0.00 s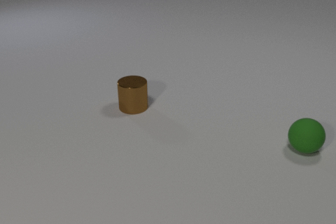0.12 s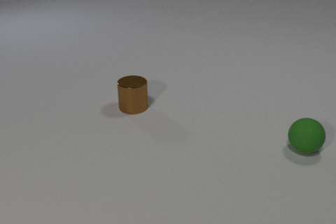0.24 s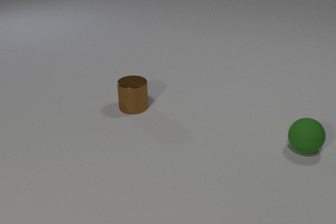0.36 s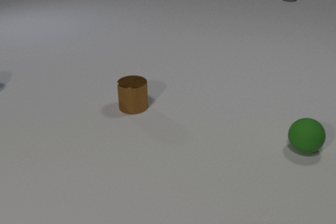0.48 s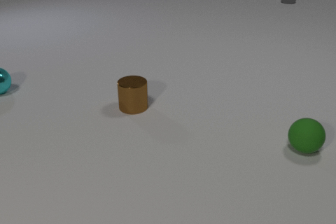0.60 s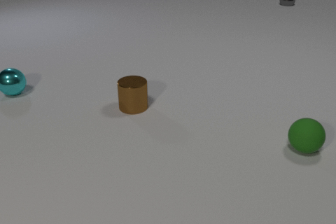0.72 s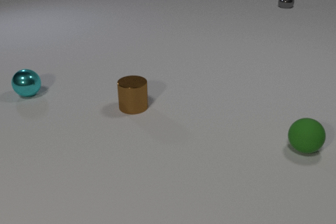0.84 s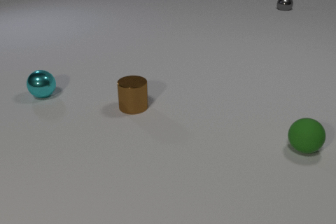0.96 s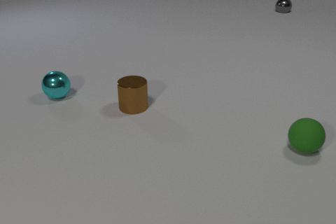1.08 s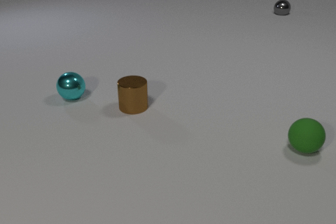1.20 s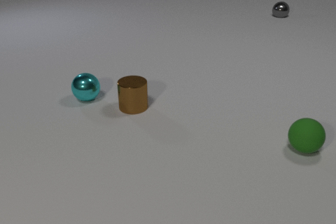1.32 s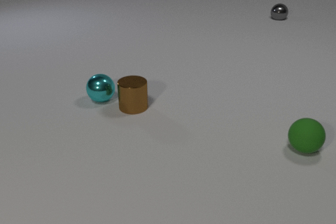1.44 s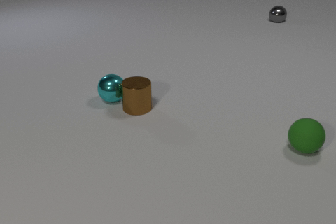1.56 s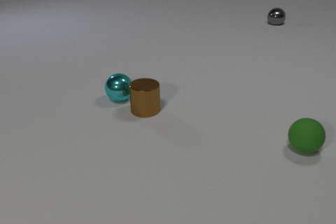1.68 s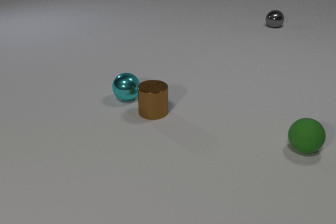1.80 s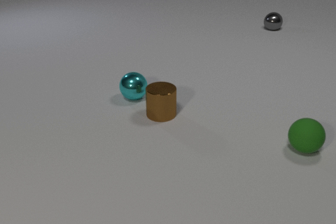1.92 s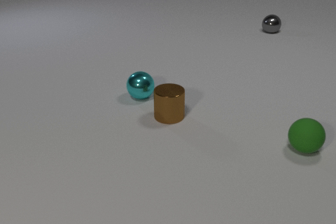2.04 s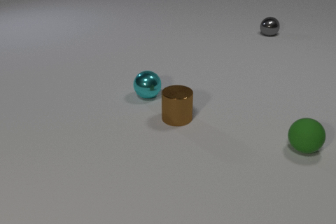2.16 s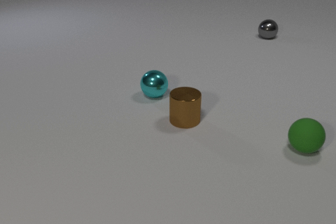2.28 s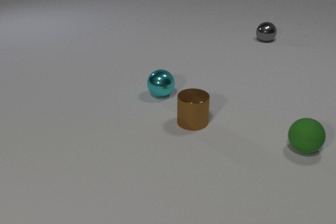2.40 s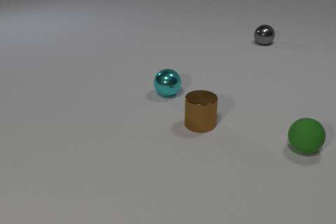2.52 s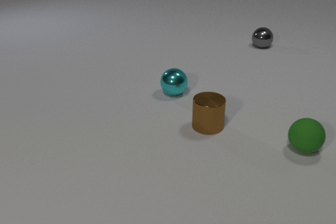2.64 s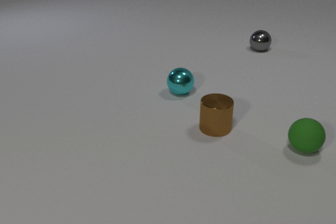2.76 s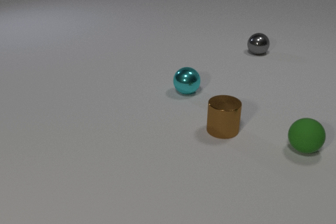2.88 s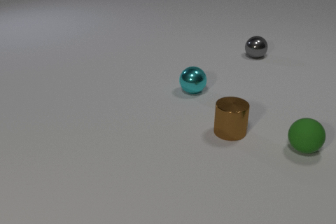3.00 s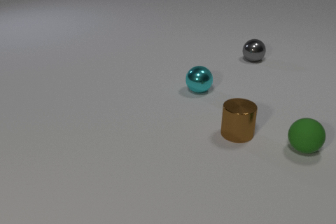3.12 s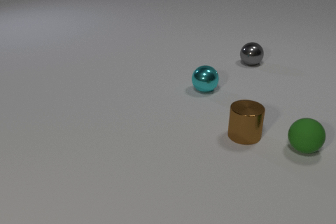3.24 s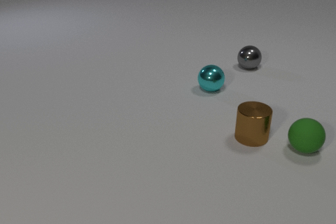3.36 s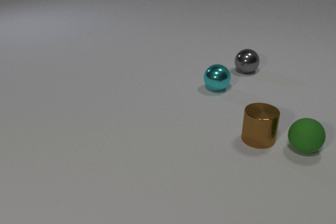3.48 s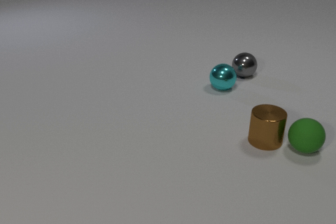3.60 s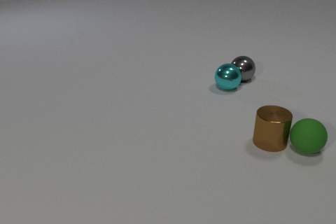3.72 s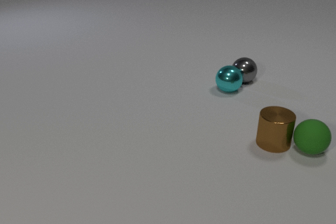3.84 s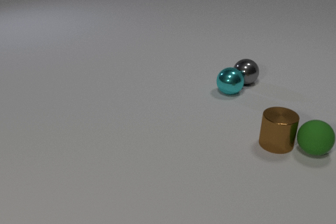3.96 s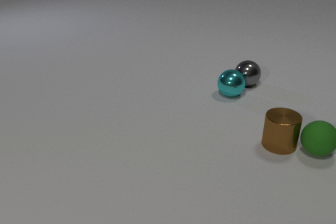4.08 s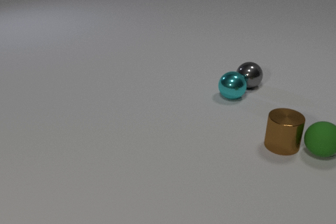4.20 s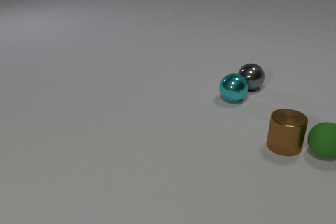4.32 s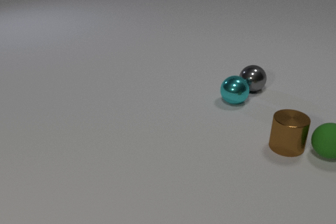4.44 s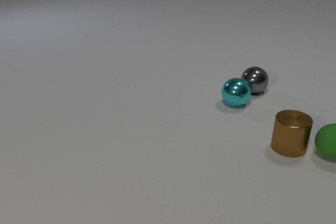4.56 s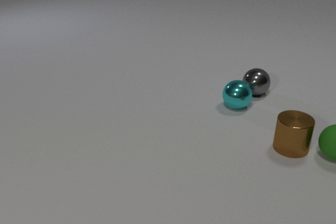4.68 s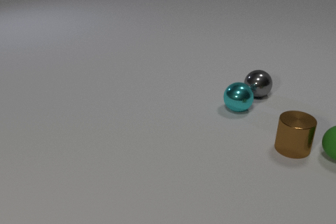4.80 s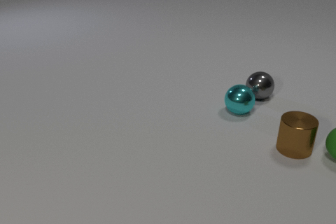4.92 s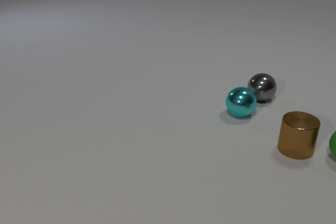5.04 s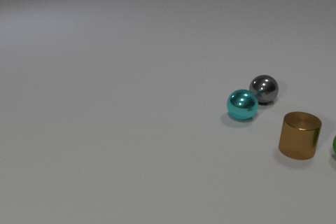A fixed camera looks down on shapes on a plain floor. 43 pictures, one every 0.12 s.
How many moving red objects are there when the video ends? 0.
What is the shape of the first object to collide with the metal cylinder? sphere.
Are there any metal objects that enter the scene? yes.
0.00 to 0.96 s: The cyan metal sphere comes in at the left edge, rolls to the right and toward the camera. The gray metal sphere comes in at the top edge, rolls toward the camera.
0.96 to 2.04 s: The cyan metal sphere rolls to the right. The brown metal cylinder slides to the right and toward the camera. The gray metal sphere rolls toward the camera. The cyan metal sphere and the brown metal cylinder collide.
2.04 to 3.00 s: The cyan metal sphere rolls to the right. The brown metal cylinder slides to the right. The gray metal sphere rolls toward the camera.
3.00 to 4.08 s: The cyan metal sphere rolls to the right. The brown metal cylinder slides to the right. The gray metal sphere rolls toward the camera. The green rubber sphere rolls to the right. The brown metal cylinder and the green rubber sphere collide. The cyan metal sphere and the gray metal sphere collide.
4.08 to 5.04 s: The cyan metal sphere rolls toward the camera. The brown metal cylinder slides to the right. The gray metal sphere rolls toward the camera and to the right. The green rubber sphere rolls to the right.
